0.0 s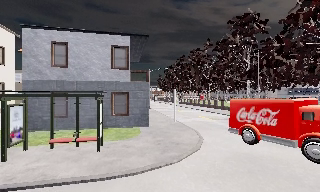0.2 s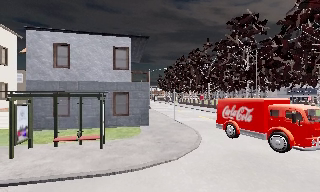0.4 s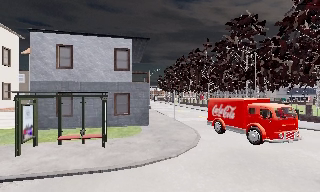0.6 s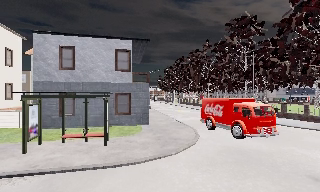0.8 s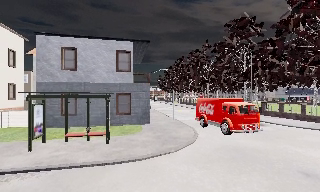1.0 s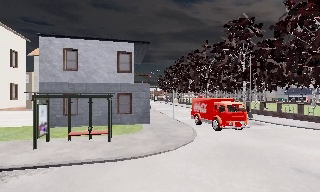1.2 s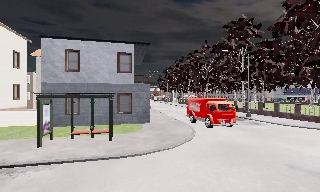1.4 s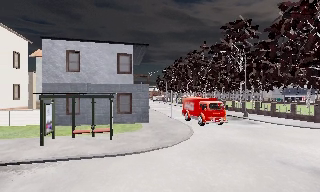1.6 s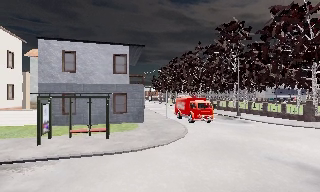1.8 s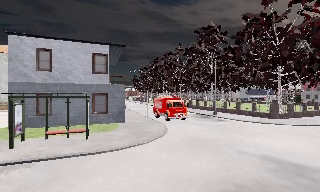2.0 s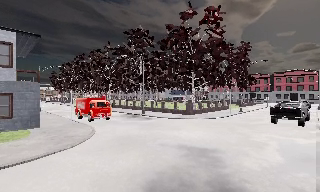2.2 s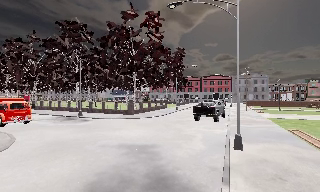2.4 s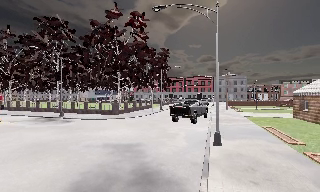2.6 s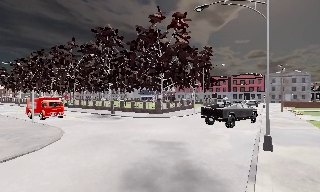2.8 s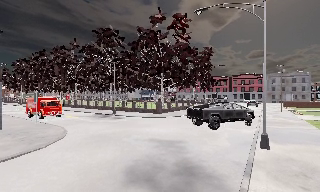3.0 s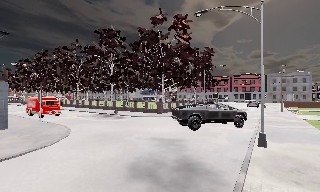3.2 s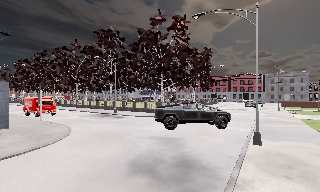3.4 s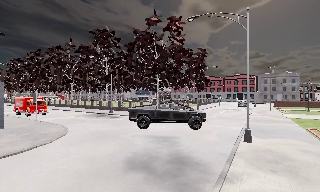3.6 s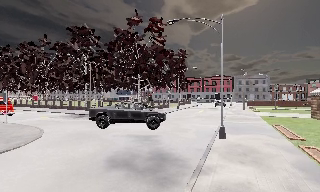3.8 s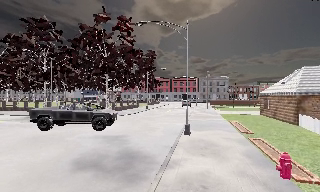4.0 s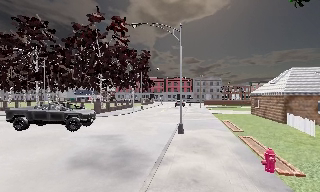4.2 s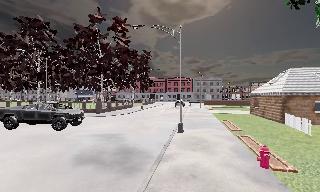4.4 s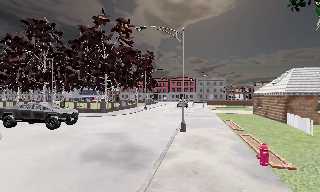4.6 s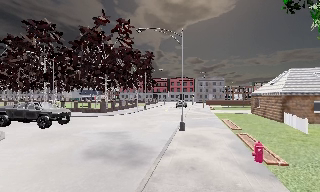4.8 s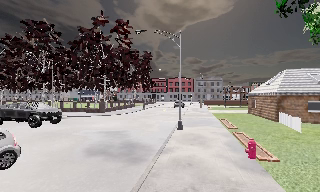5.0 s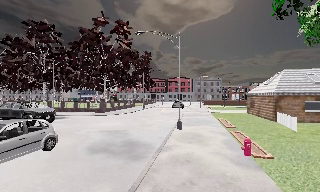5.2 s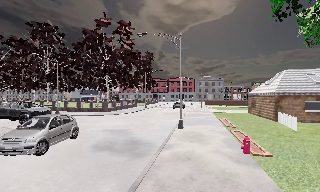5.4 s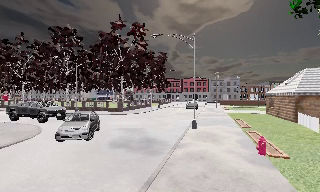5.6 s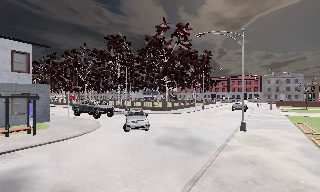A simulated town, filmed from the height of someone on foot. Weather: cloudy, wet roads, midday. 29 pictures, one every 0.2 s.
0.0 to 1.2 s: The camera travels backward, about 2 m, so what stands in front gets smaller.
1.2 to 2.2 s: The camera swings to its right by about 55 degrees, and the scene slides to the left. It travels backward, about 1.5 m.
2.2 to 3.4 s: The camera travels backward, about 2 m, so what stands in front gets smaller.
3.4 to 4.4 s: The scene slides to the left, as the camera pans about 20 degrees to its right. It travels backward, about 1.5 m, so what stands in front gets smaller.
4.4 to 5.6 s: The scene slides to the right, as the camera pans about 20 degrees to its left. It travels backward, about 1.5 m, so what stands in front gets smaller.
The film runs backward here.
